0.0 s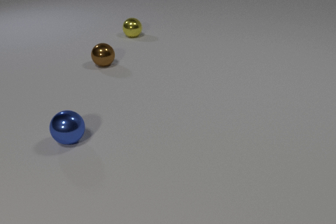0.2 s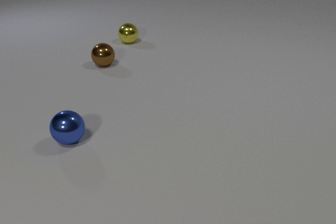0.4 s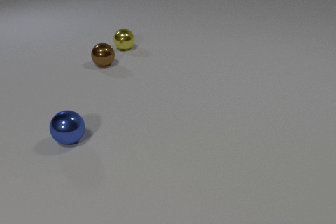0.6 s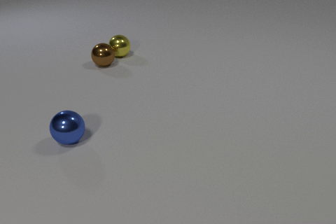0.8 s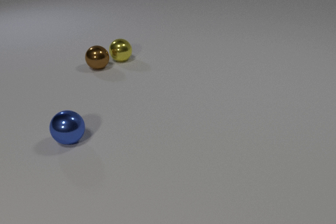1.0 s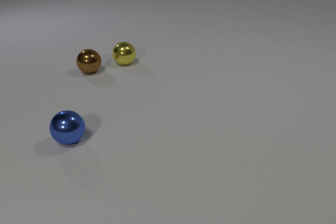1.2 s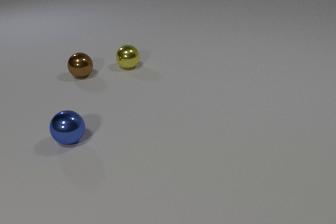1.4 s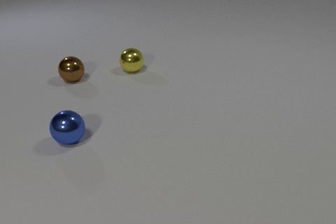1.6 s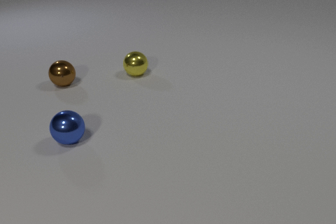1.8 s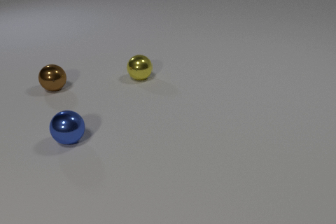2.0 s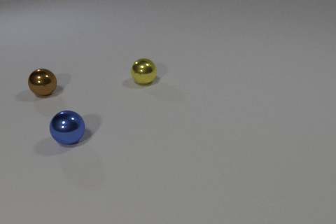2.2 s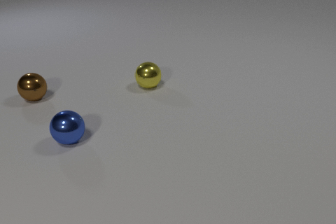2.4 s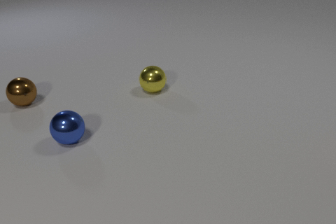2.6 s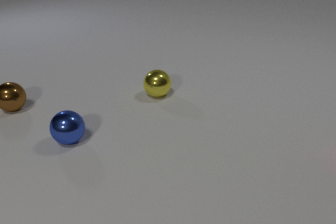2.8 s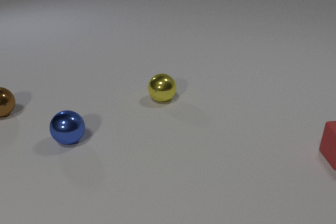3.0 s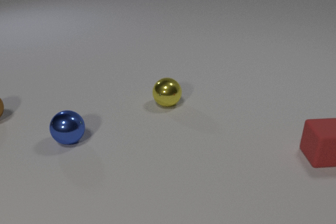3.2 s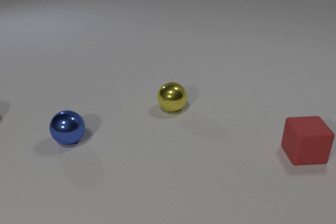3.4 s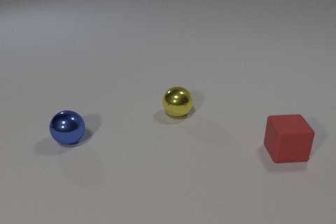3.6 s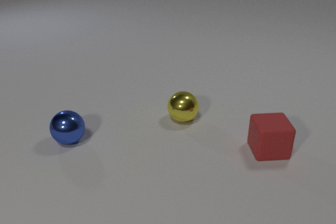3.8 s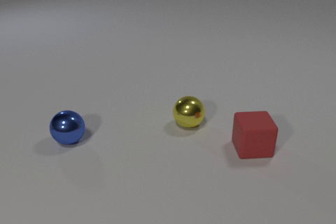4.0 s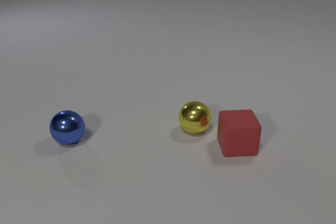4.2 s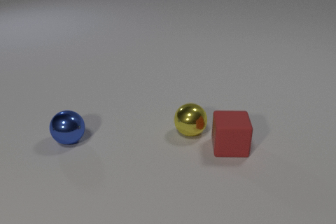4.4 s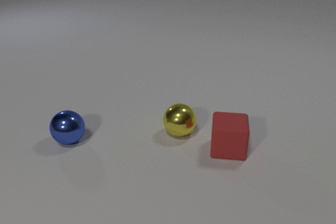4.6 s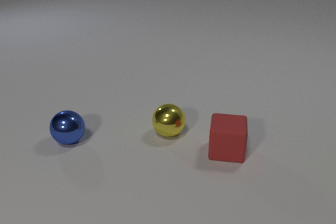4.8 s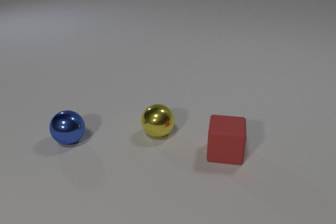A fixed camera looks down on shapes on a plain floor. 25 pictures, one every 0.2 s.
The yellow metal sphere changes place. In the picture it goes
toward the camera.
0.0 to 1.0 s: The yellow metal sphere rolls toward the camera. The brown metal sphere rolls toward the camera and to the left. The yellow metal sphere and the brown metal sphere collide.
1.0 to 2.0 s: The yellow metal sphere rolls toward the camera and to the right. The brown metal sphere rolls to the left and toward the camera.
2.0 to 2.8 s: The yellow metal sphere rolls toward the camera and to the right. The brown metal sphere rolls to the left and toward the camera. The red rubber cube comes in at the right edge, slides to the left.
2.8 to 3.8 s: The yellow metal sphere rolls toward the camera and to the right. The brown metal sphere rolls to the left and toward the camera, leaves at the left edge. The red rubber cube slides to the left.
3.8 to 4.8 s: The yellow metal sphere rolls to the left and toward the camera. The red rubber cube slides to the left and toward the camera. The yellow metal sphere and the red rubber cube collide.
How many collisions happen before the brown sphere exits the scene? 1.
How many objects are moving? 3.
What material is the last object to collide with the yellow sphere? rubber.
